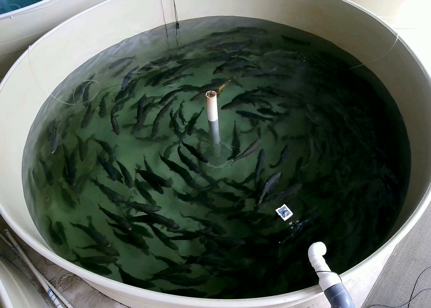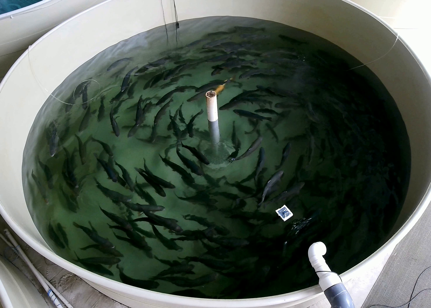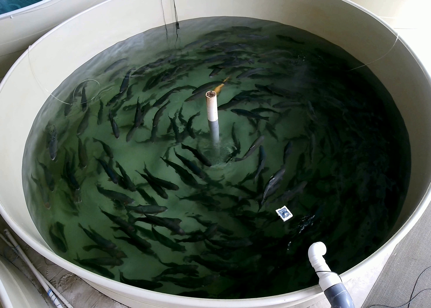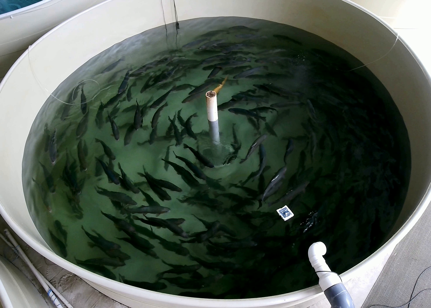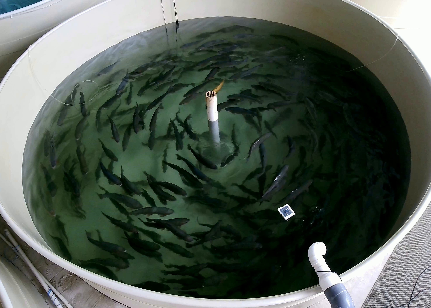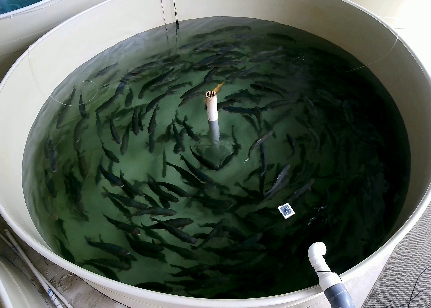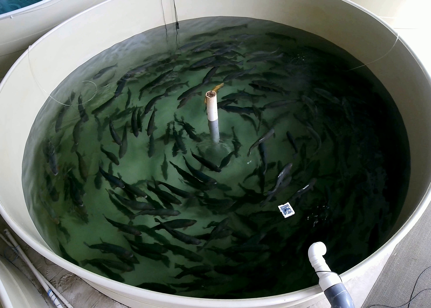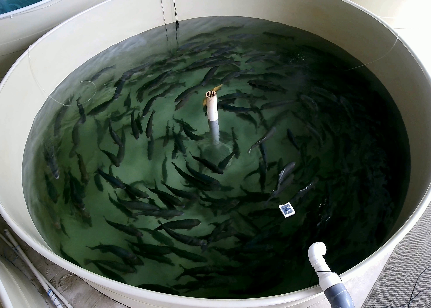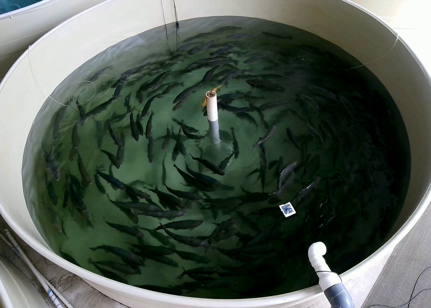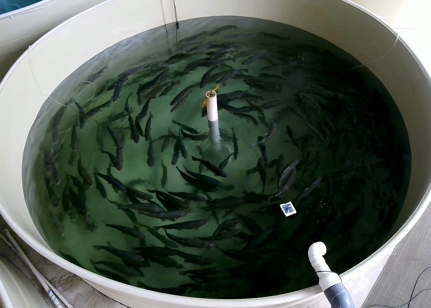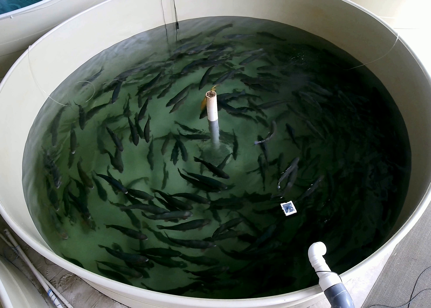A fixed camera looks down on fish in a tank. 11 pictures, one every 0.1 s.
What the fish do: Normal cruising.
